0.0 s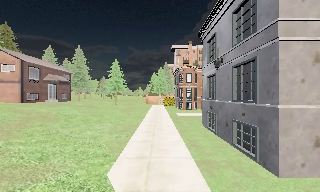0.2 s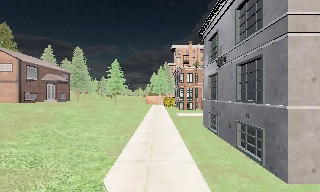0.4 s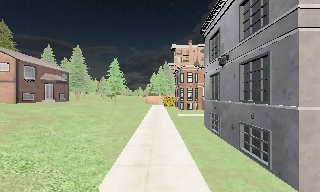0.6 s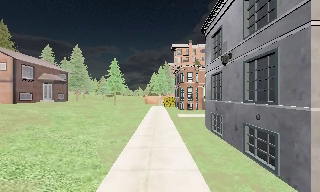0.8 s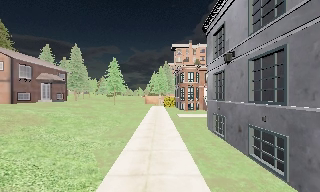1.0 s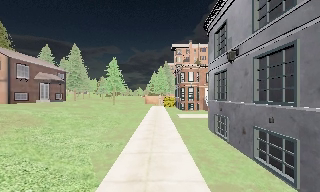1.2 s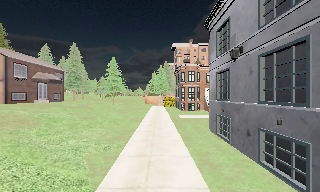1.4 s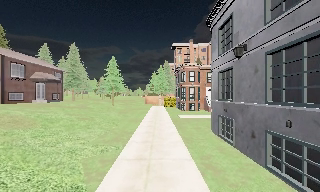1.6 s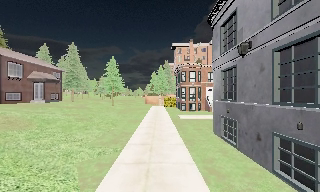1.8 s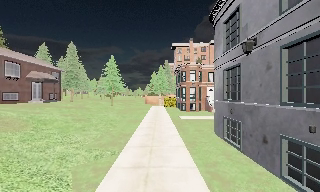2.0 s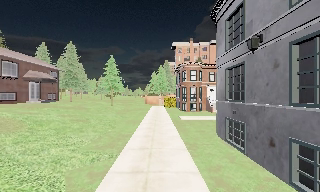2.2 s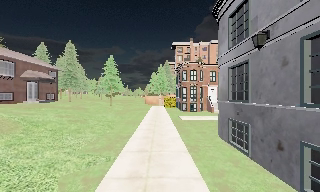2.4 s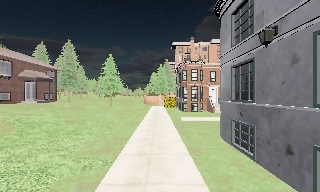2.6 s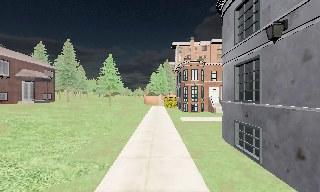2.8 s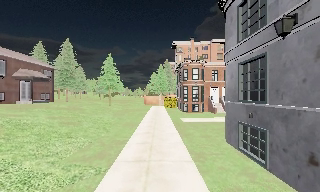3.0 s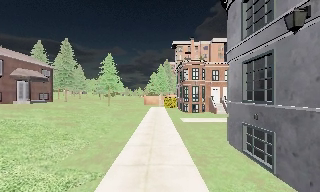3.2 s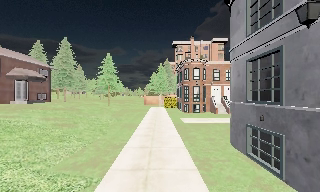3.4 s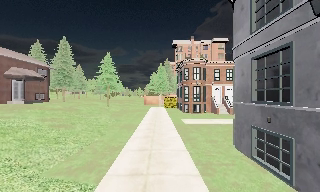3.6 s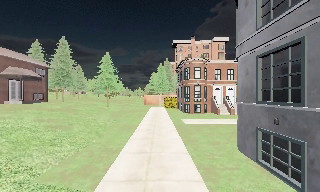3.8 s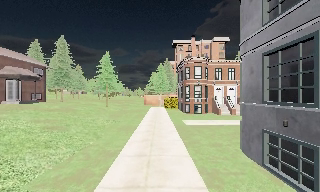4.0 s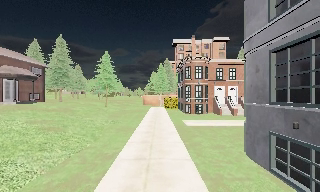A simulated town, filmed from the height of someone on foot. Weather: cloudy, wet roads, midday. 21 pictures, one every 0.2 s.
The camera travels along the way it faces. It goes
forward.
0.0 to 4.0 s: The camera travels forward, about 6 m, so what stands in front looms larger.
The film runs forward here.
